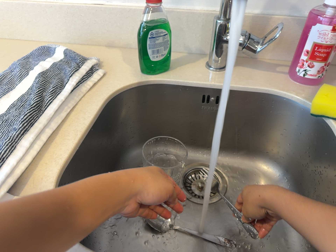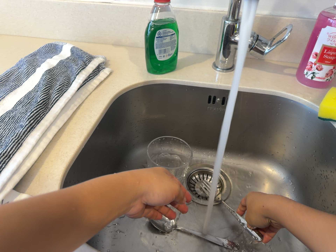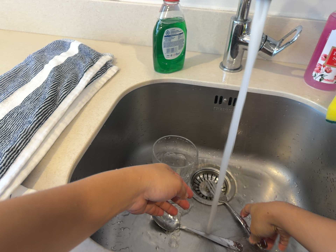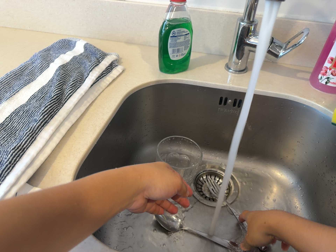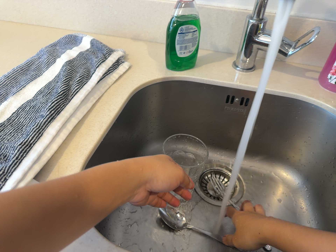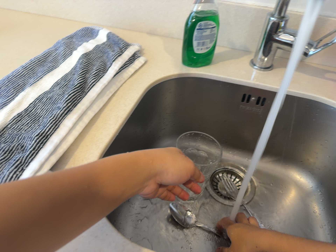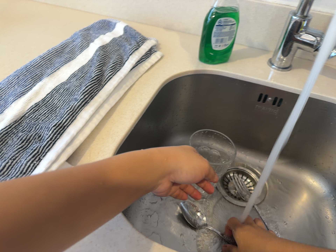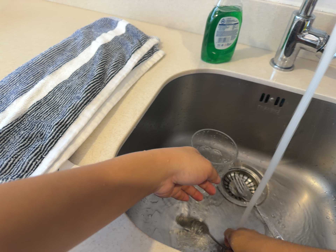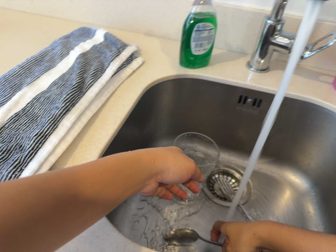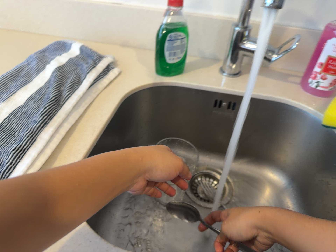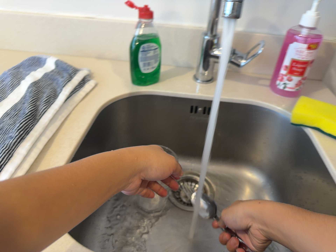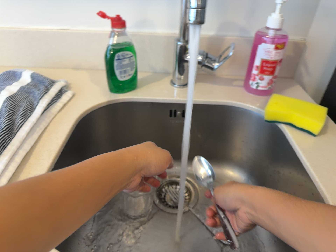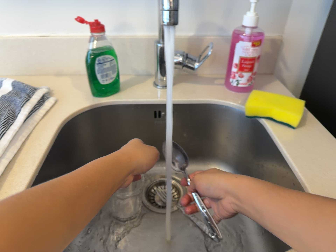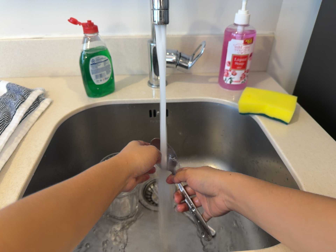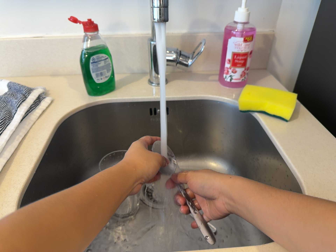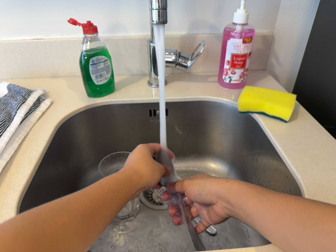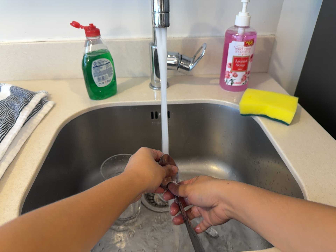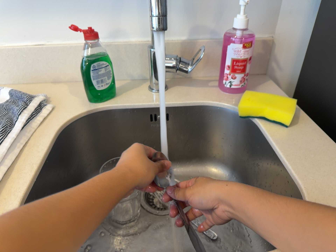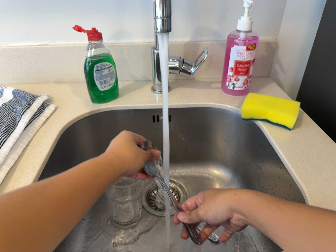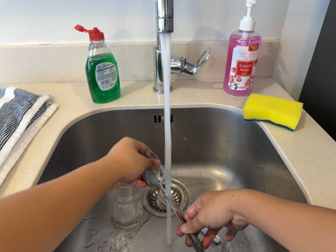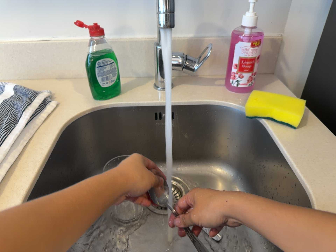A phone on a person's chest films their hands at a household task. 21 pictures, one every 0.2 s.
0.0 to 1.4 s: The camera travels to its left, about 5 cm, so close, fixed things drift to the right. It rolls about its line of sight by about 10 degrees, and the scene rotates clockwise.
1.4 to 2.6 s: The camera swings to its right by about 15 degrees, and the scene slides to the left. It travels to its right and backward, about 9 cm, so close, fixed things drift to the left. It rolls about its line of sight by about 20 degrees, and the scene rotates counterclockwise.
2.6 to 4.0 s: The camera keeps its place and its aim.
The film runs forward here.
